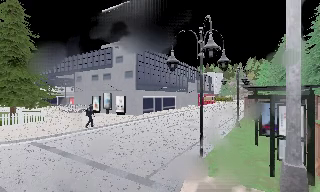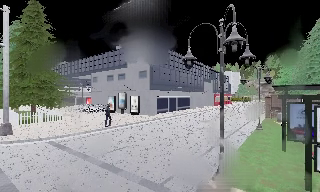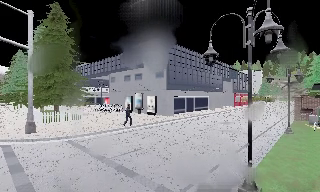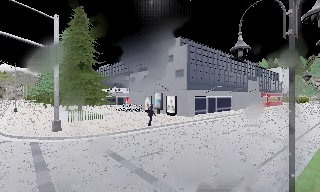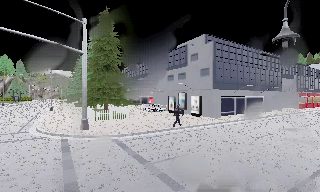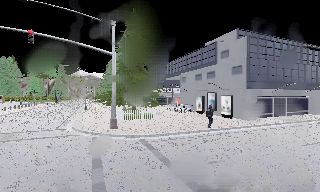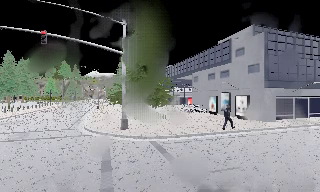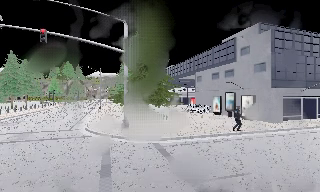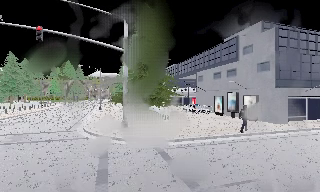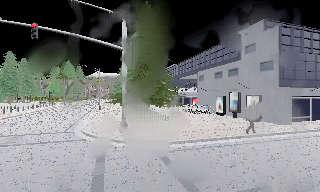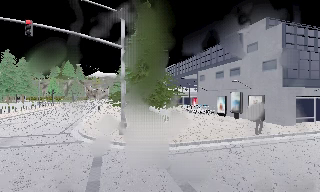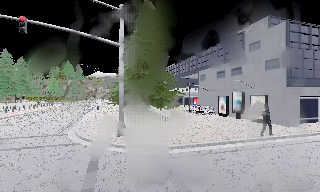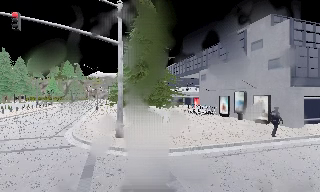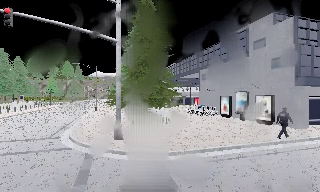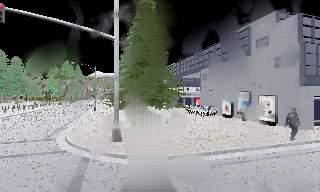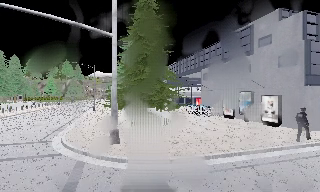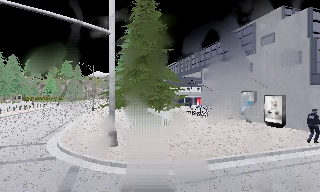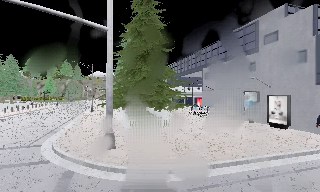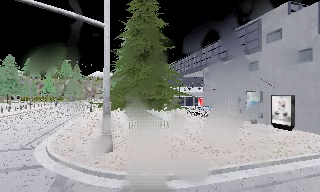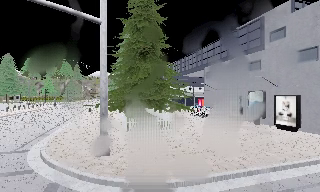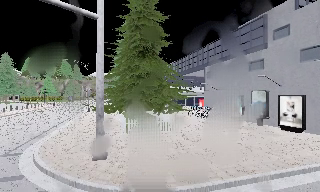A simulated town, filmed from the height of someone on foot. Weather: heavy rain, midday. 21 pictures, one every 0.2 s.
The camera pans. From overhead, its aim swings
counterclockwise.
The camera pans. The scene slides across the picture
to the right.
0.0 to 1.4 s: The scene slides to the right, as the camera pans about 40 degrees to its left. It travels forward, about 3 m.
1.4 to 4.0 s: The camera travels forward, about 5 m, so what stands in front looms larger.
The film runs forward here.
